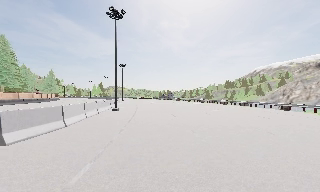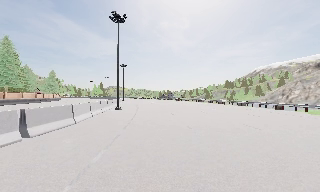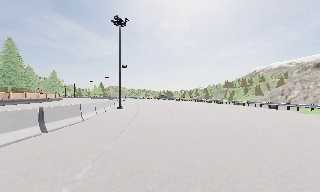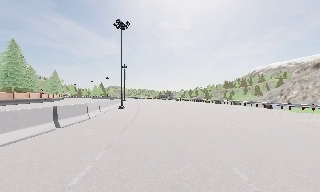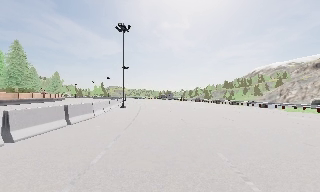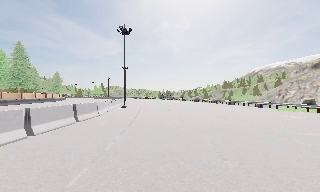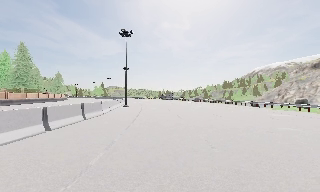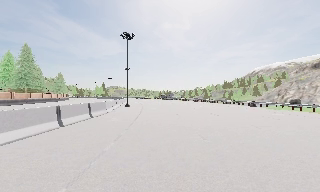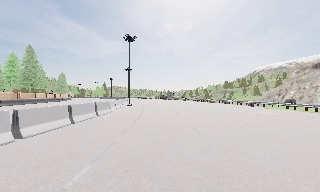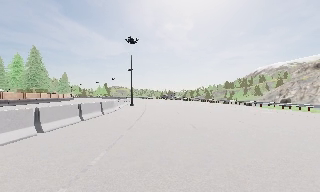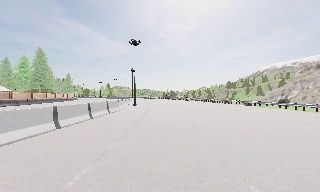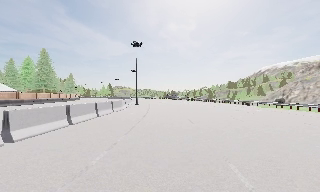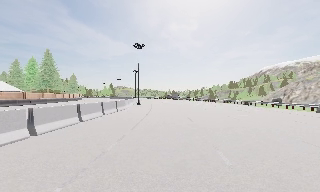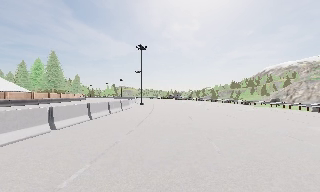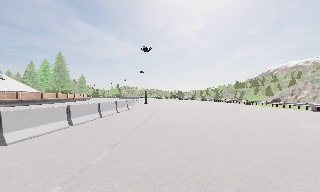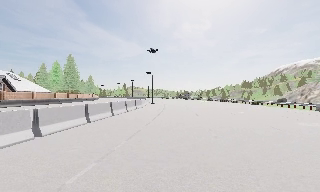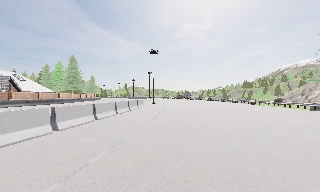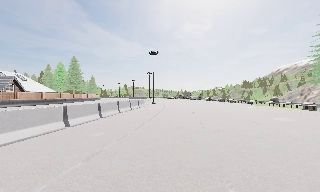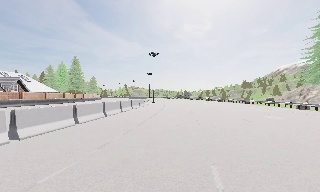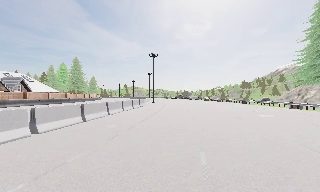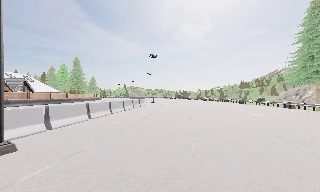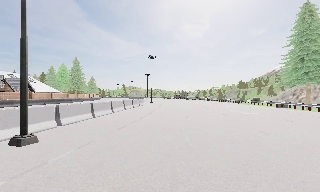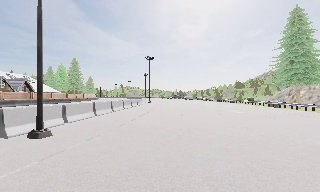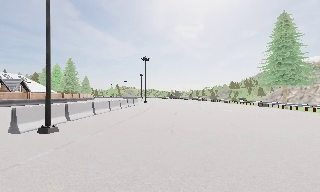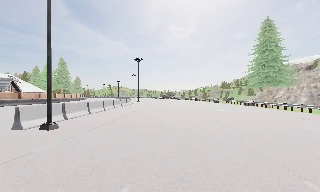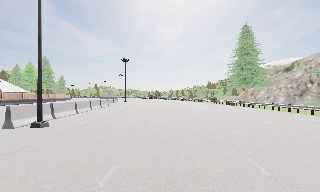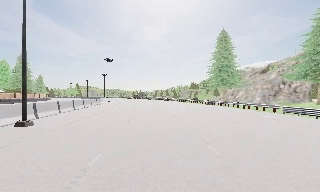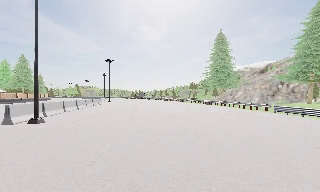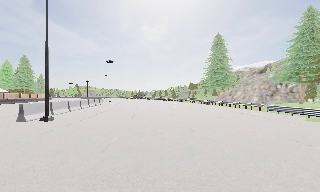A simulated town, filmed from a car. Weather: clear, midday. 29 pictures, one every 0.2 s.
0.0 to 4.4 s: The camera travels backward, about 20 m, so what stands in front gets smaller.
4.4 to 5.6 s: The scene slides to the left, as the camera pans about 15 degrees to its right. It travels backward, about 6 m, so what stands in front gets smaller.
The film runs backward here.
